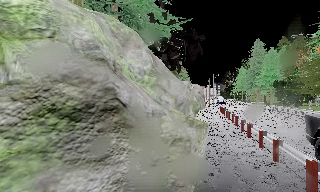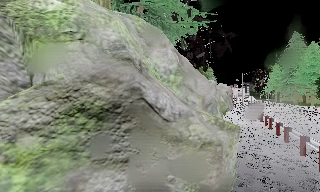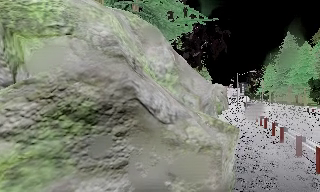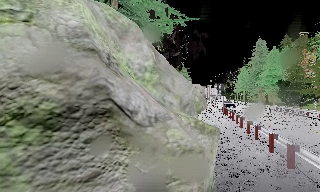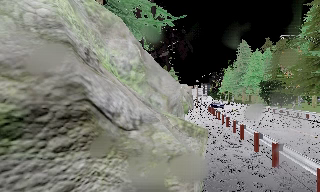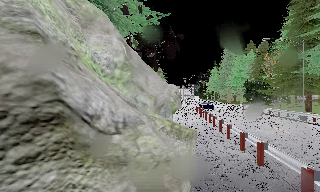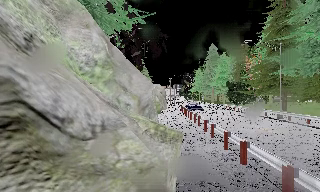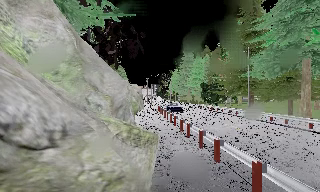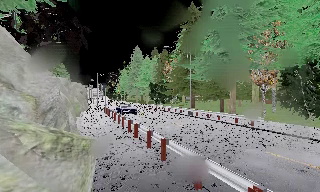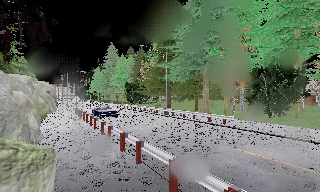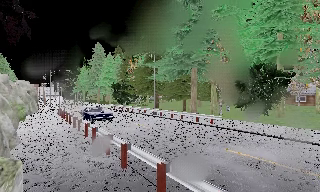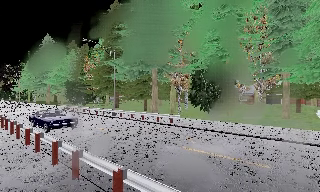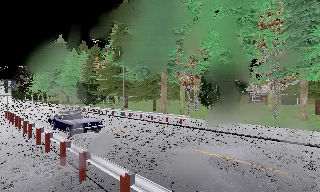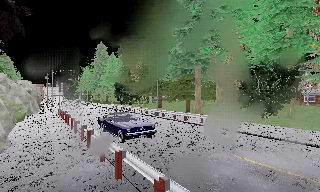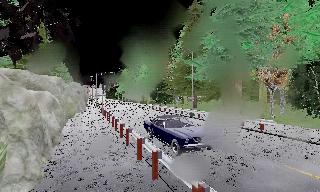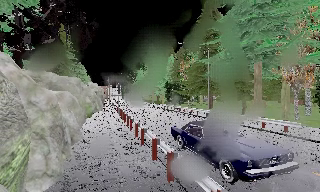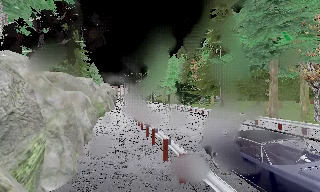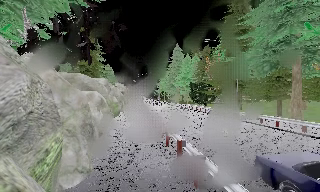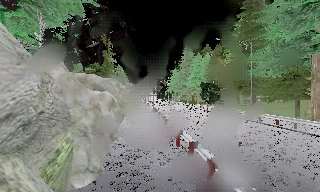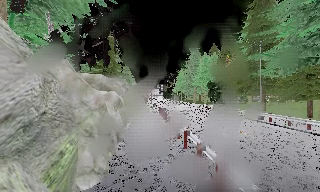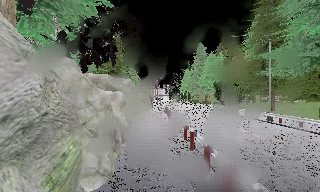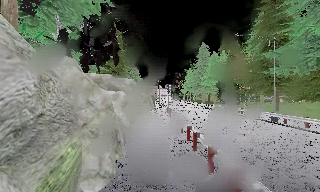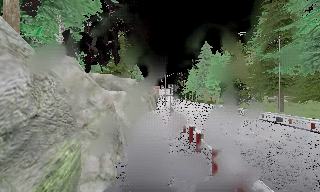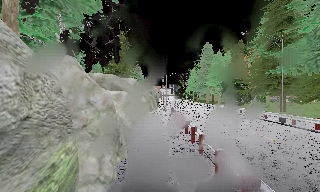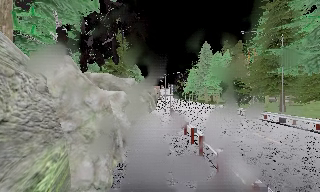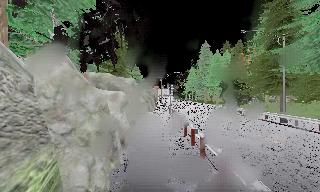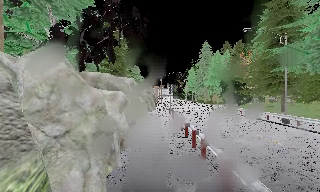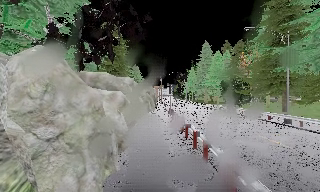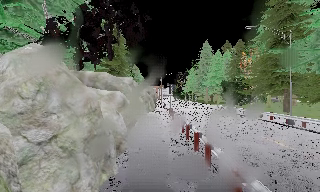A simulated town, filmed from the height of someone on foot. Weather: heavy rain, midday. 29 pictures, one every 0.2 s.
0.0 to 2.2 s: The scene slides to the left, as the camera pans about 65 degrees to its right. It travels forward, about 2 m.
2.2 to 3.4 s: The camera swings to its left by about 40 degrees, and the scene slides to the right. It travels forward, about 1 m.
3.4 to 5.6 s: The camera travels forward, about 2 m, so what stands in front looms larger.
The film runs forward here.
